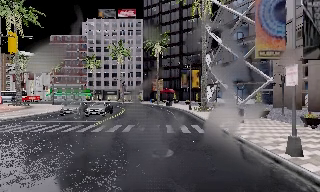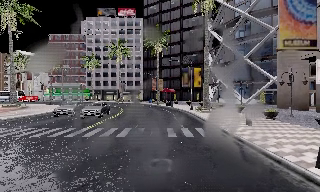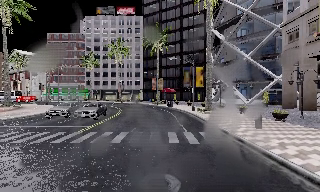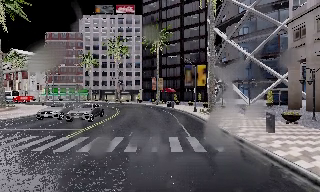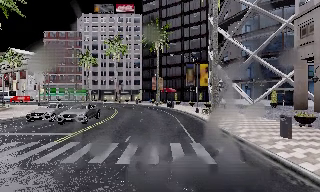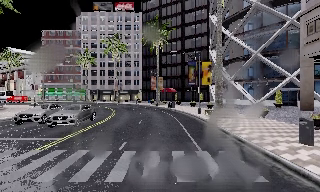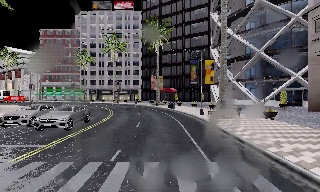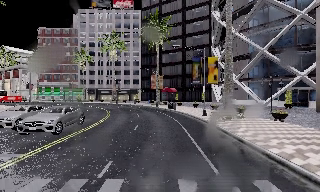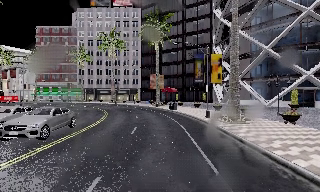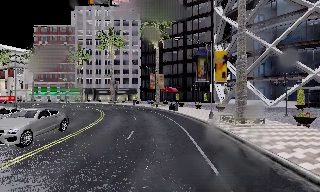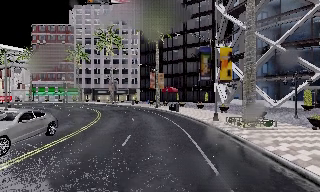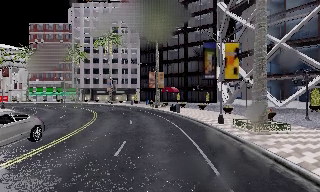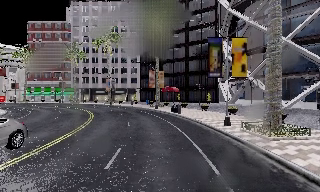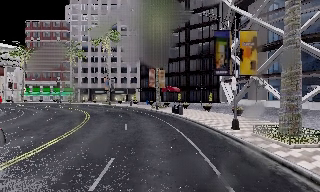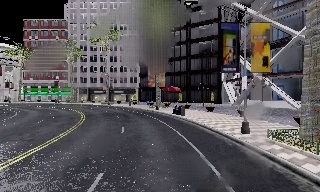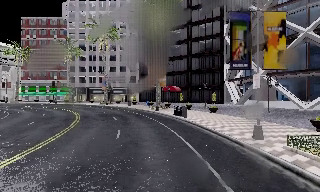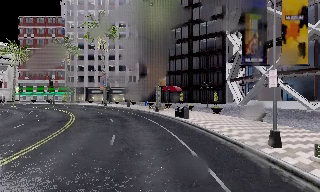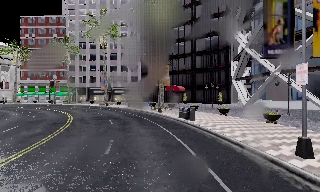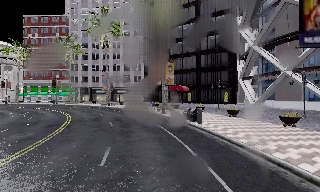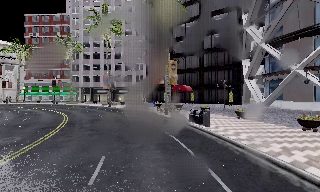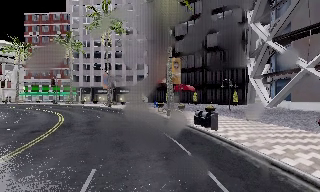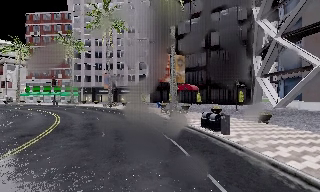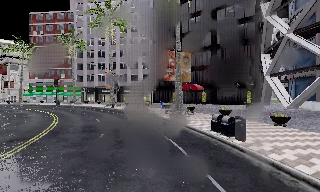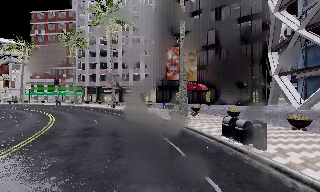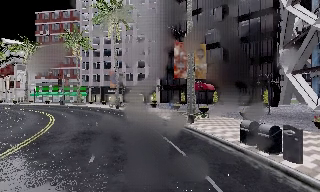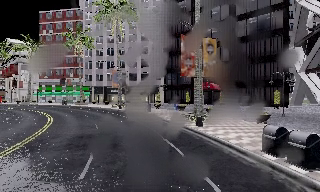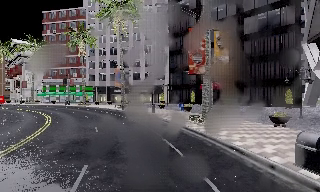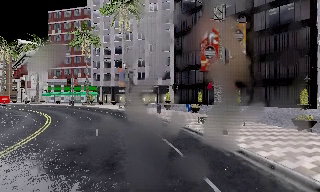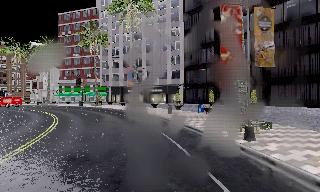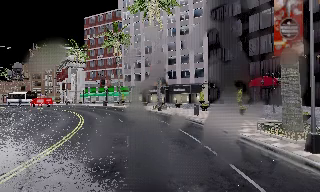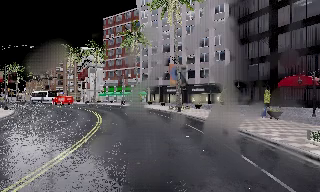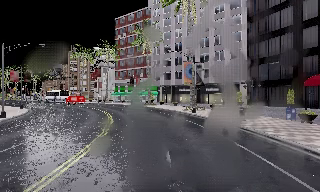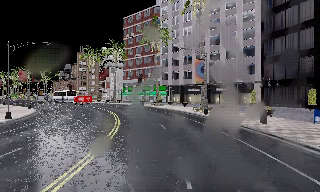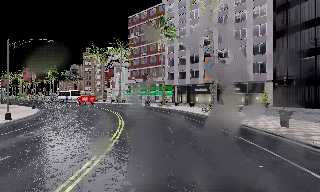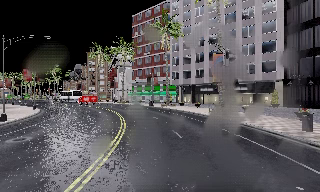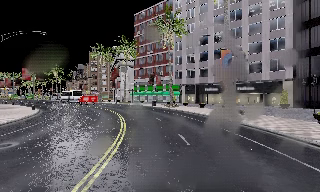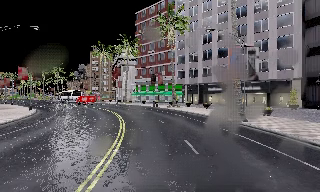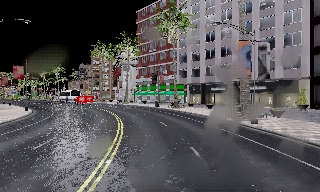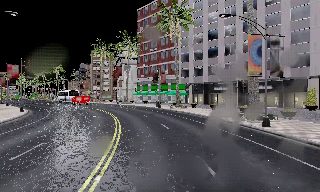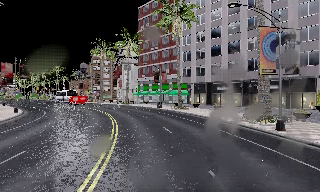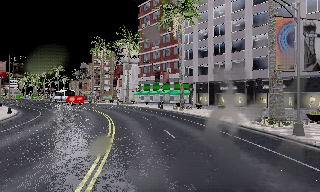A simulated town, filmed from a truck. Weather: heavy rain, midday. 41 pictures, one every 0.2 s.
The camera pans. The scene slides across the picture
to the right.
The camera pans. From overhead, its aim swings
counterclockwise.
0.0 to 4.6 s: The camera travels forward, about 25 m, so what stands in front looms larger.
4.6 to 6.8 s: The scene slides to the right, as the camera pans about 30 degrees to its left. It travels forward, about 13 m.
6.8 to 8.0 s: The camera travels forward, about 7 m, so what stands in front looms larger.
The film runs forward here.
